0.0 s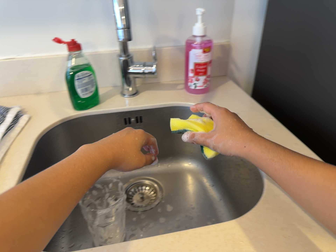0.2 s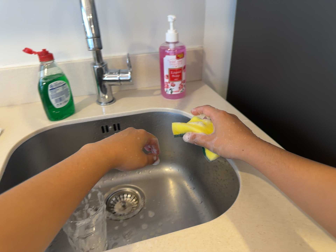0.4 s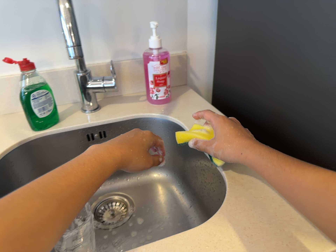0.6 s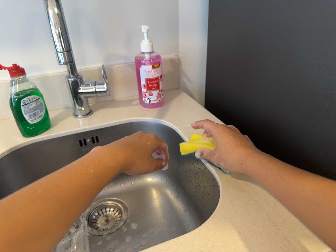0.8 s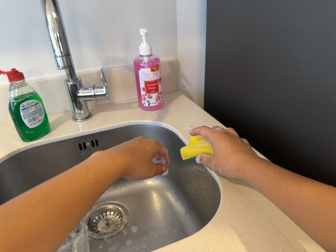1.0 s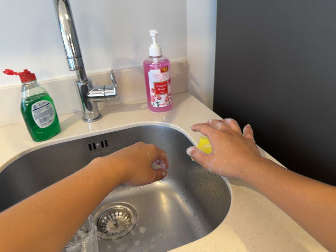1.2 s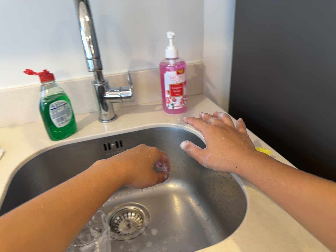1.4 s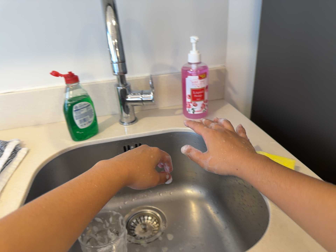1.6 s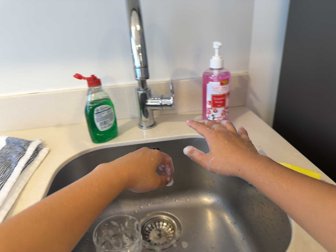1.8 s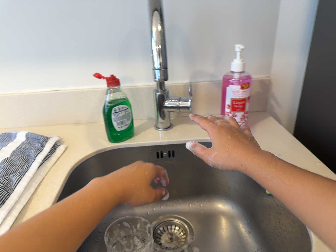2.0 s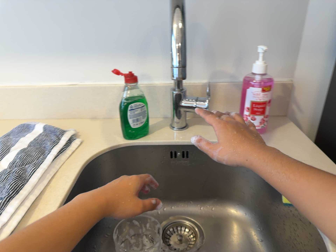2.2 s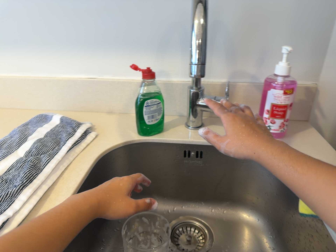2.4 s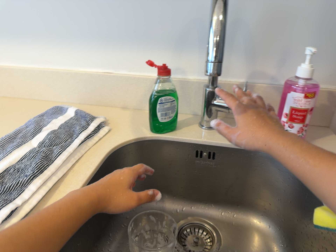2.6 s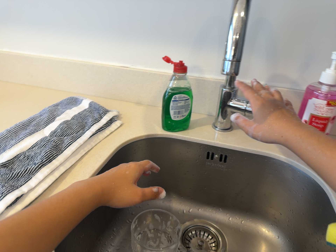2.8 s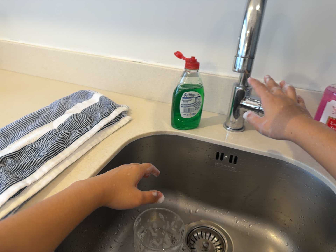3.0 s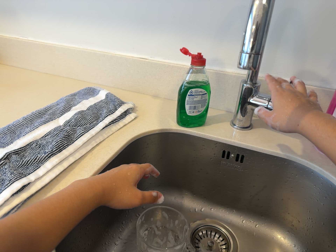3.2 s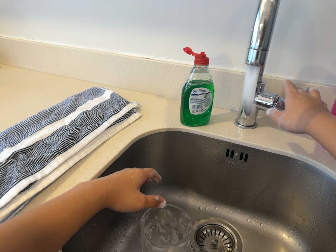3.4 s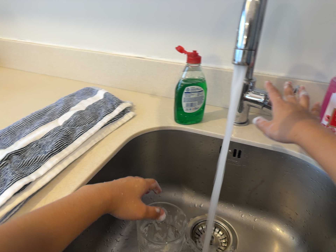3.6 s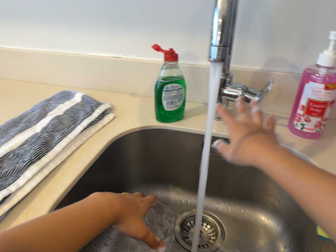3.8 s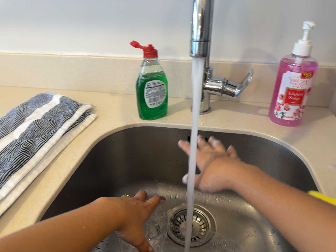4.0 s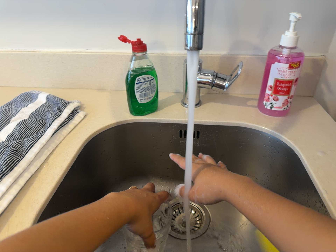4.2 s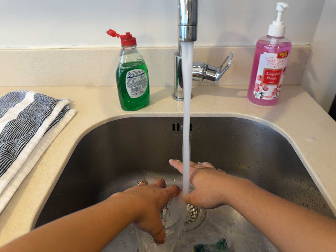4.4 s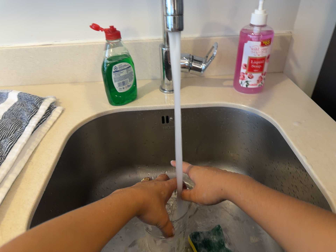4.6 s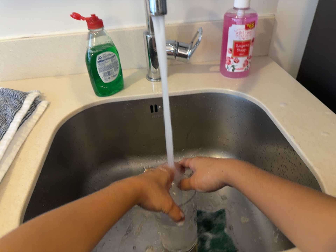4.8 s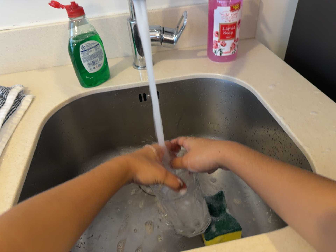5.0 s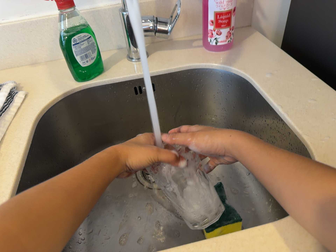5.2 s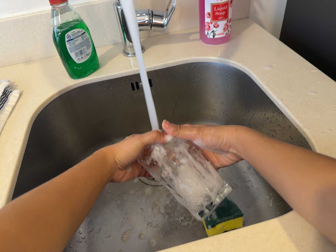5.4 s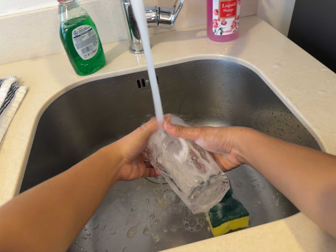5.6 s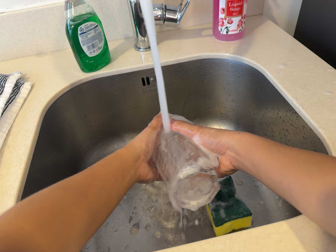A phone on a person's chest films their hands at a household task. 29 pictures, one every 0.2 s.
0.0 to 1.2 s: The camera shifts only a little, or ends up much as it began.
1.2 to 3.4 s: The scene slides to the right, as the camera pans about 30 degrees to its left. It travels forward, about 8 cm. It rolls about its line of sight by about 20 degrees, and the scene rotates clockwise.
3.4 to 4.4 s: The camera pans to its right by about 20 degrees. It rolls about its line of sight by about 15 degrees, and the scene rotates counterclockwise.
4.4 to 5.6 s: The camera's aim tips toward the bottom of its view by about 10 degrees, and the scene shifts upward.
The film runs forward here.
